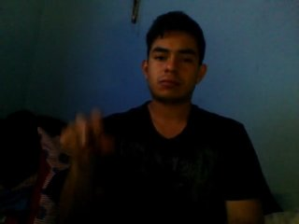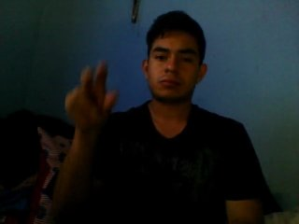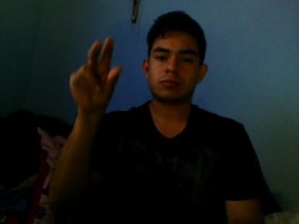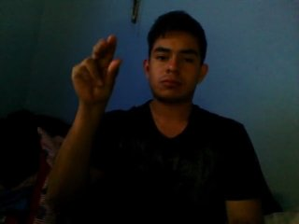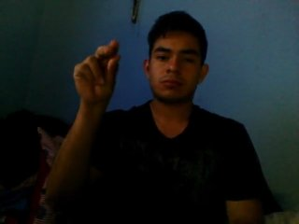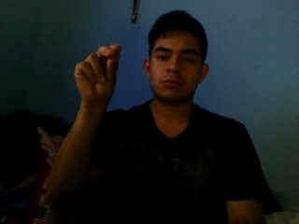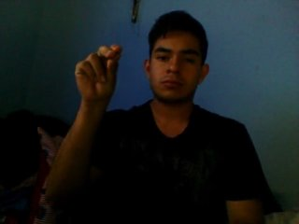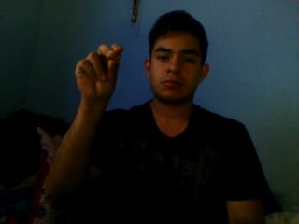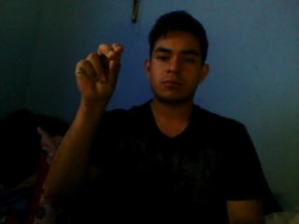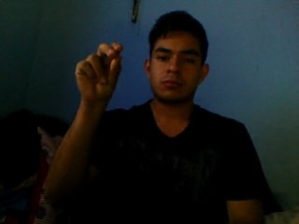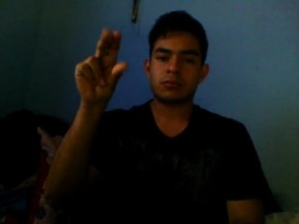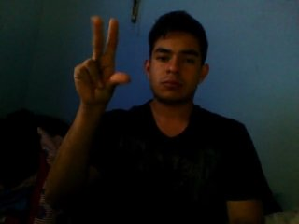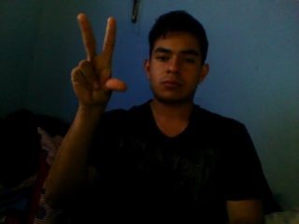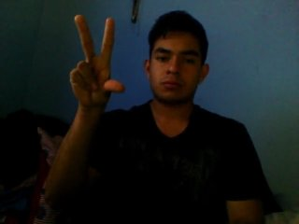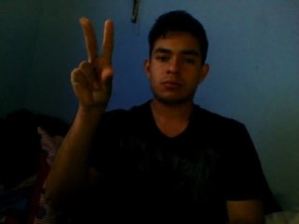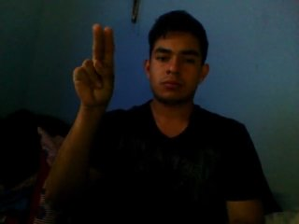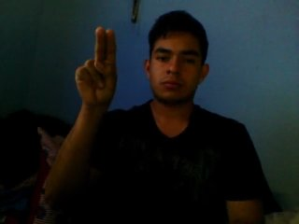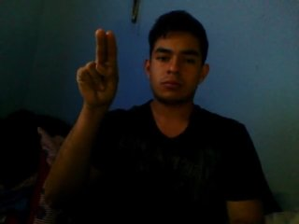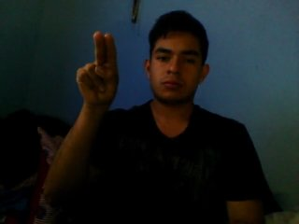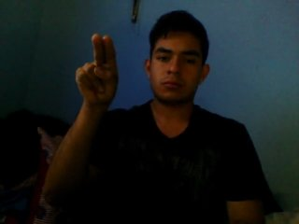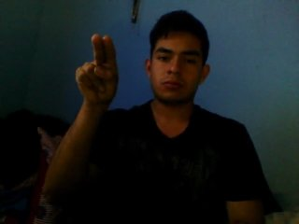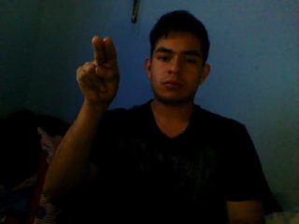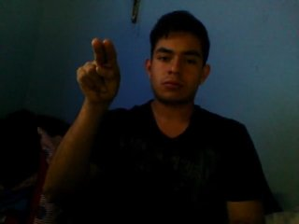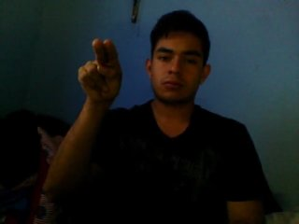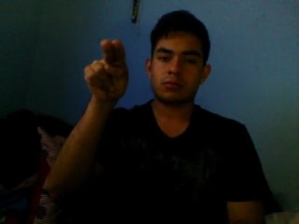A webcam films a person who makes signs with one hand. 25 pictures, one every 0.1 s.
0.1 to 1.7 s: Zoom in.
1.8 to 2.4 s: Pointing with two fingers.
